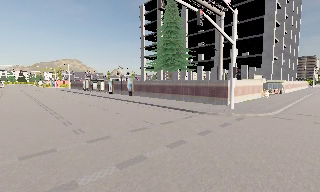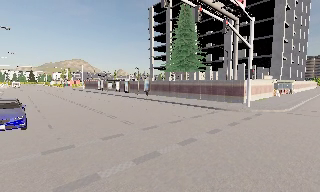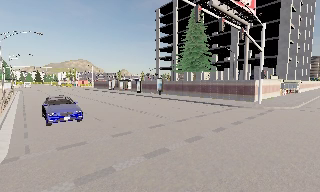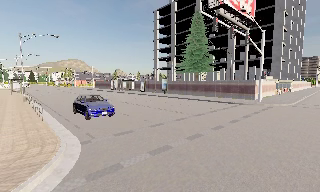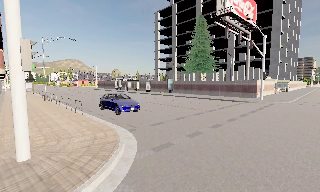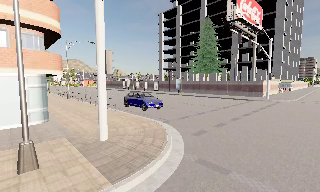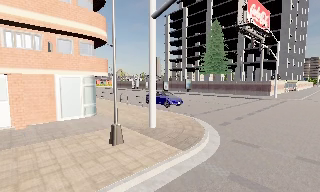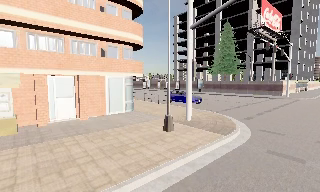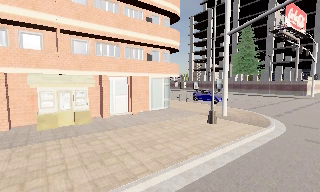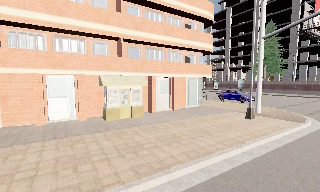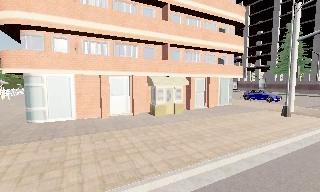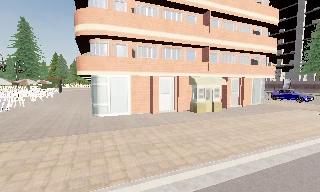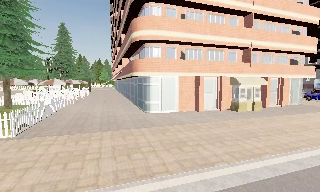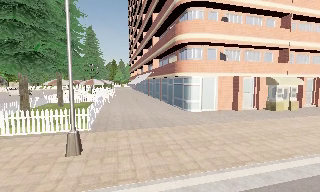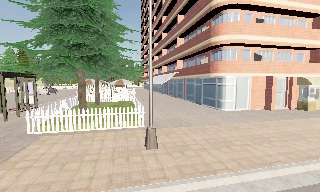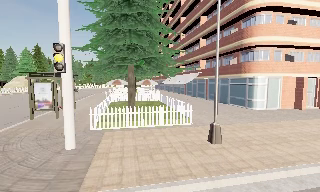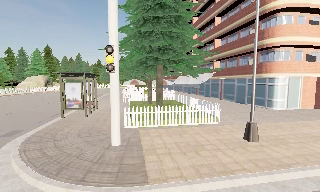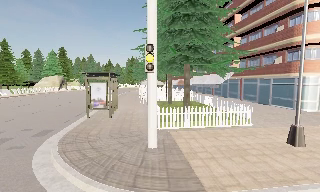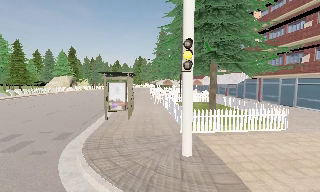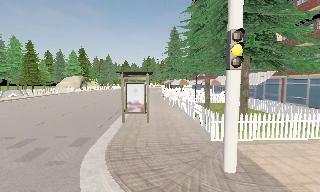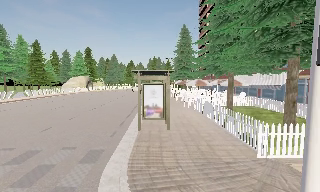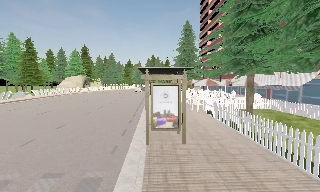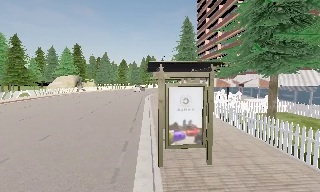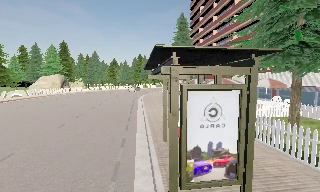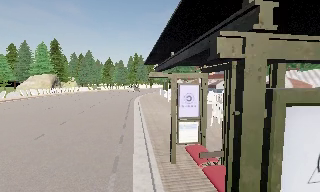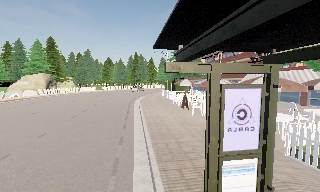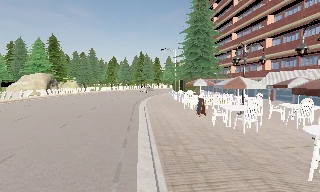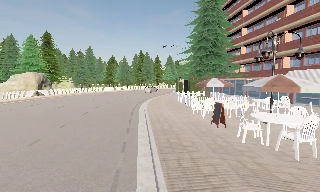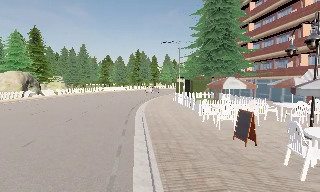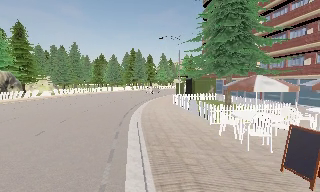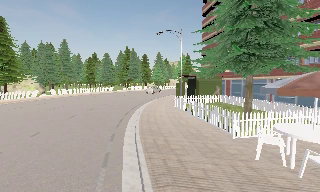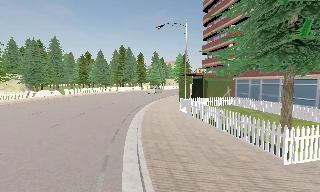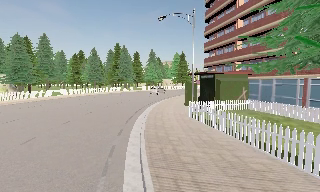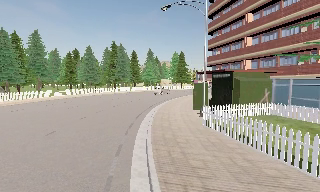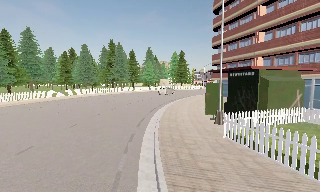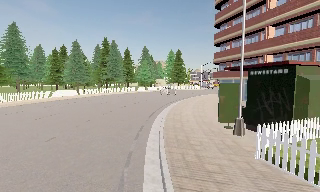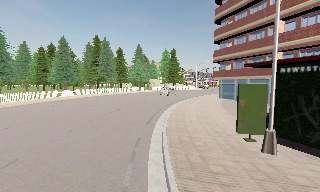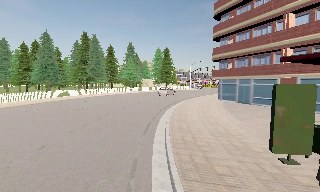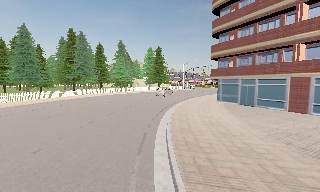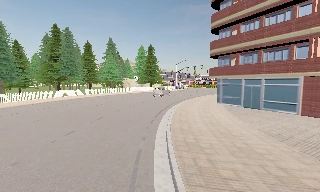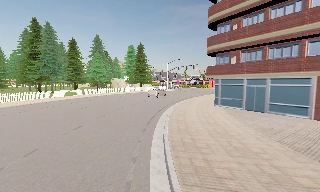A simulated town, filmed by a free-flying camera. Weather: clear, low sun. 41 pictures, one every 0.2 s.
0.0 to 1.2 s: The camera travels to its left and backward, about 14 m, so close, fixed things drift to the right.
1.2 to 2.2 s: The camera swings to its left by about 20 degrees, and the scene slides to the right. It travels to its left and backward, about 12 m, so close, fixed things drift to the right.
2.2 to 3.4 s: The camera swings to its left by about 15 degrees, and the scene slides to the right. It travels to its left, about 11 m, so close, fixed things drift to the right. It loses speed.
3.4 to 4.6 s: The camera travels forward and to its left, about 8 m, so what stands in front looms larger.
4.6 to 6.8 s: The camera travels forward, about 25 m, so what stands in front looms larger.
6.8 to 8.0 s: The camera pans to its right, which is clockwise from overhead, by about 15 degrees. It travels forward, about 11 m, so what stands in front looms larger.
The film runs forward here.
